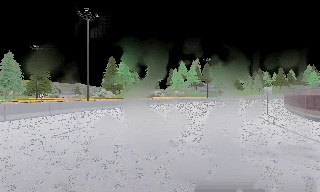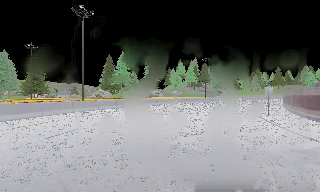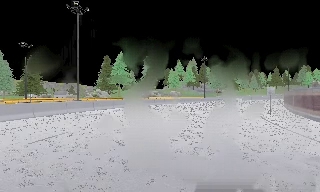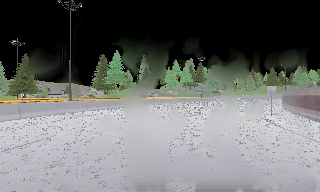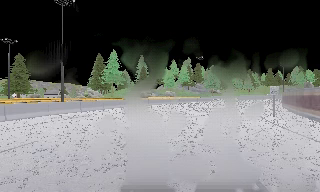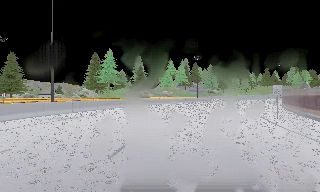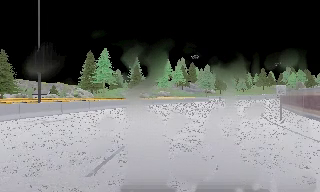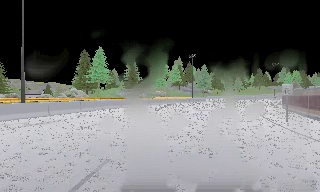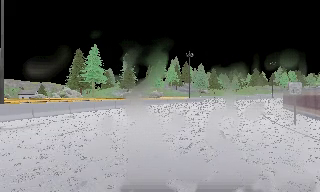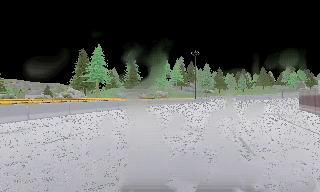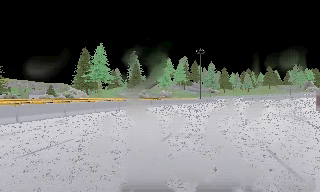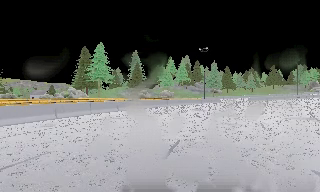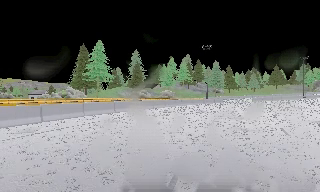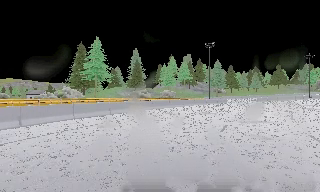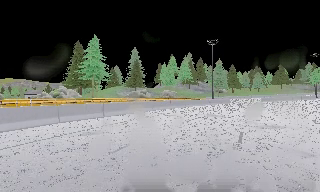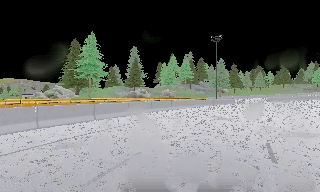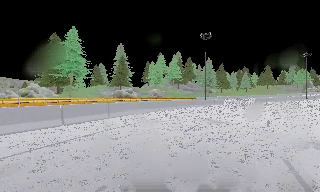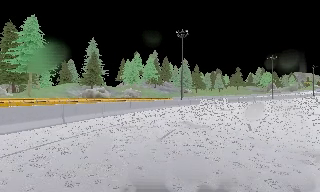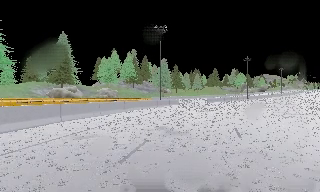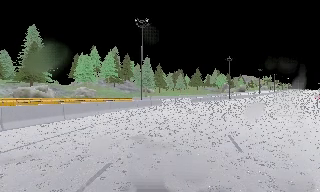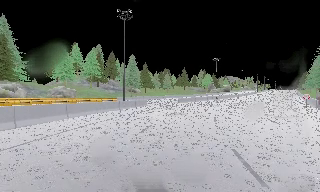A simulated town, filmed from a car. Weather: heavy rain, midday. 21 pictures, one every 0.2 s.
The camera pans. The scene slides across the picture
to the left.
The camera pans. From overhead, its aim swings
clockwise.
0.0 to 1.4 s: The camera travels forward, about 6 m, so what stands in front looms larger. It gains speed.
1.4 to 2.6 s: The camera travels forward, about 9 m, so what stands in front looms larger.
2.6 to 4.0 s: The scene slides to the left, as the camera pans about 30 degrees to its right. It travels forward, about 13 m.
The film runs forward here.
